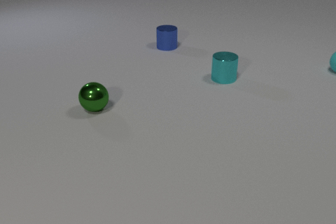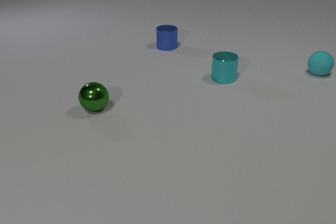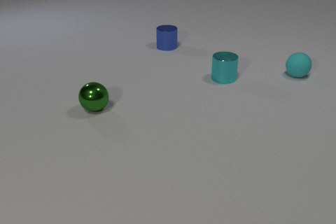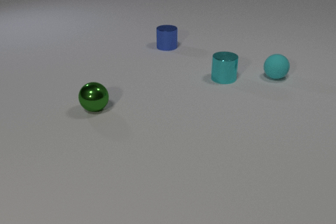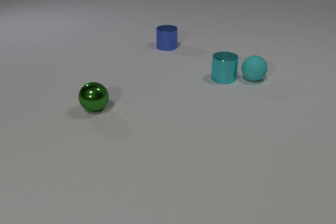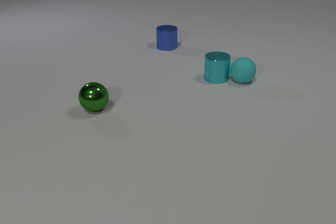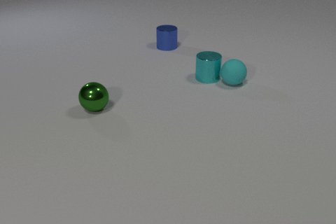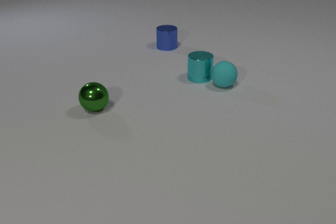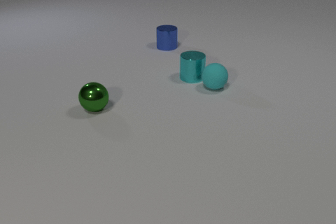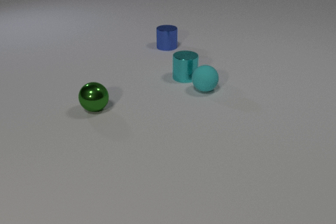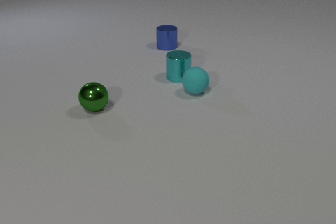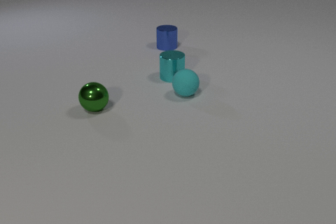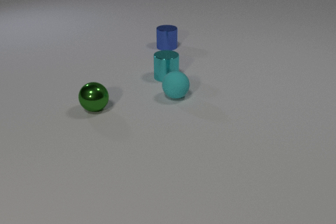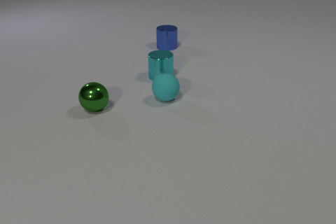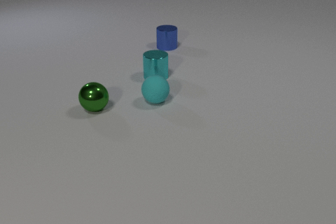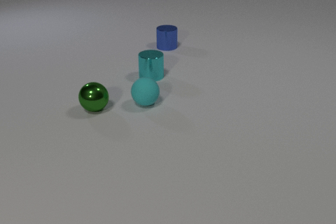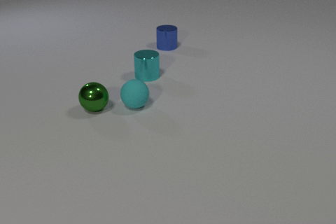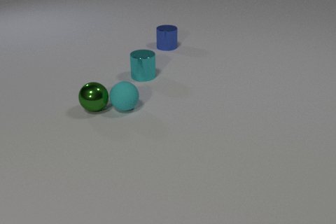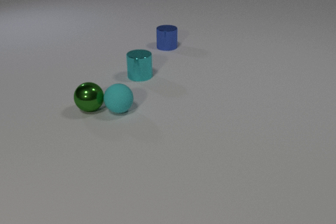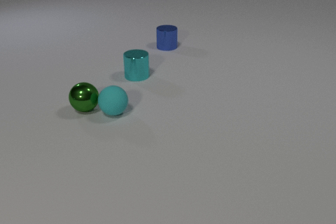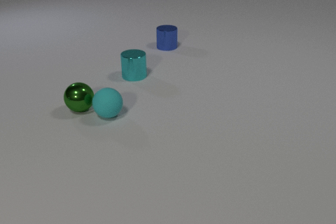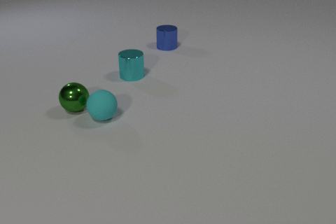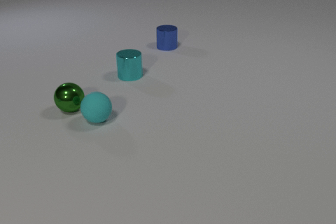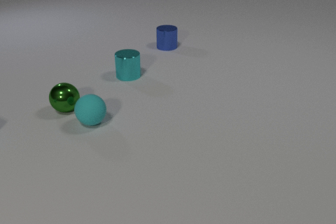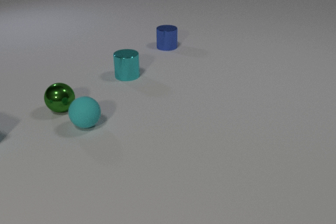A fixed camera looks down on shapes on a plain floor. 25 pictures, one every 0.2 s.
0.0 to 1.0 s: The cyan rubber sphere rolls to the left and toward the camera. The cyan metal cylinder slides to the left. The cyan rubber sphere and the cyan metal cylinder collide.
1.0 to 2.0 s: The cyan rubber sphere rolls to the left and toward the camera. The cyan metal cylinder slides to the left.
2.0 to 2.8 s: The cyan rubber sphere rolls to the left and toward the camera. The cyan metal cylinder slides to the left.
2.8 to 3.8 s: The cyan rubber sphere rolls to the left and toward the camera. The cyan metal cylinder slides to the left. The green metal sphere rolls to the left. The cyan rubber sphere and the green metal sphere collide.
3.8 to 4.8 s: The cyan rubber sphere rolls to the left and toward the camera. The cyan metal cylinder slides to the left. The green metal sphere rolls to the left.
How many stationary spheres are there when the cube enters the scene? 0.
What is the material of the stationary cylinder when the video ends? metal.
How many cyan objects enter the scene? 2.
